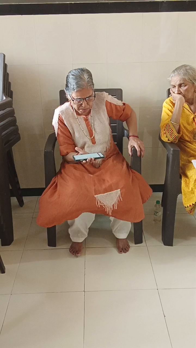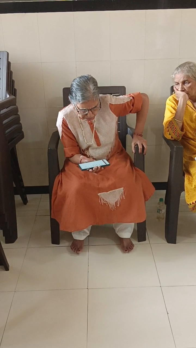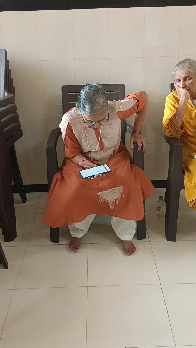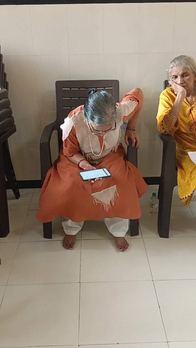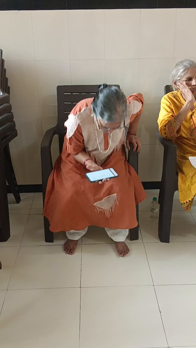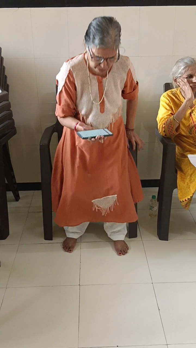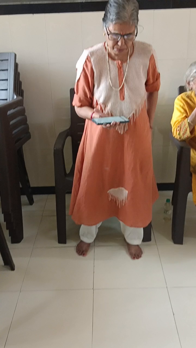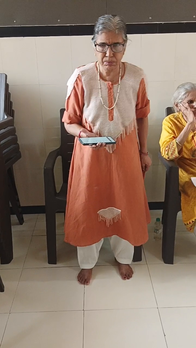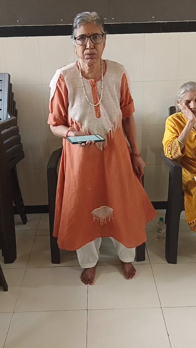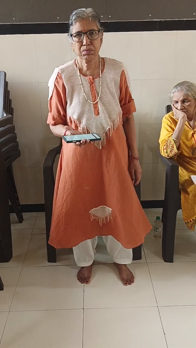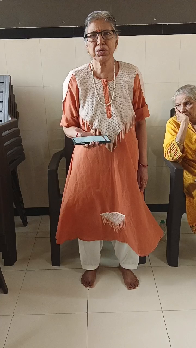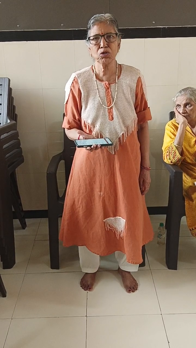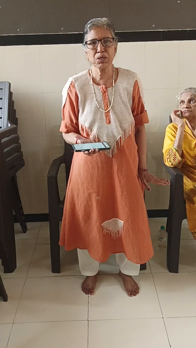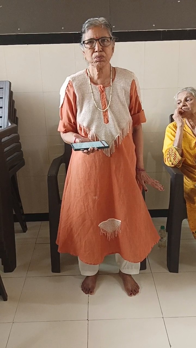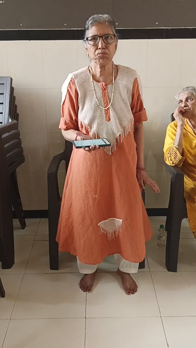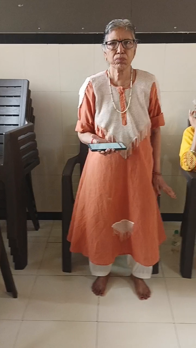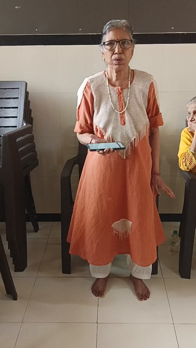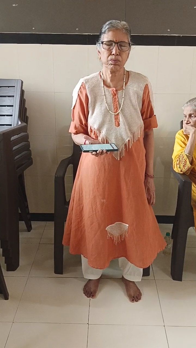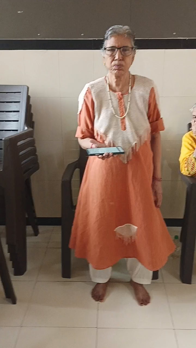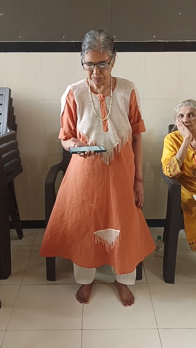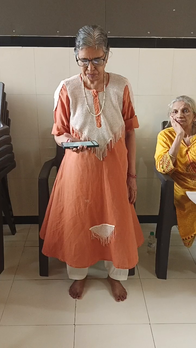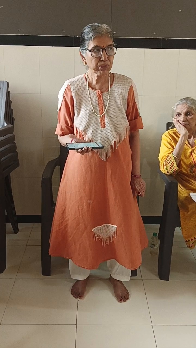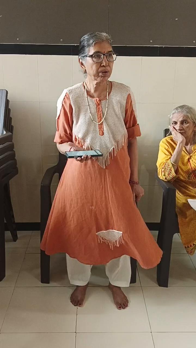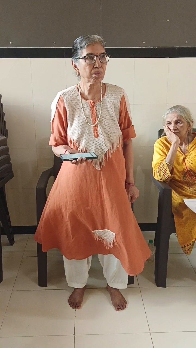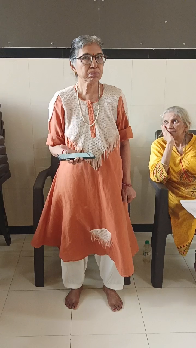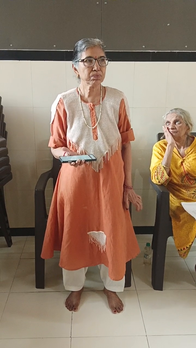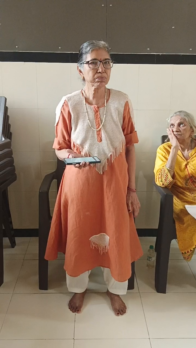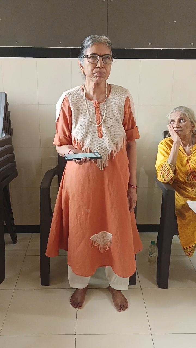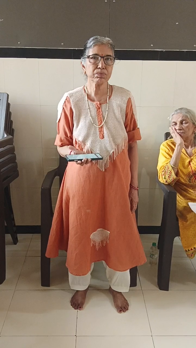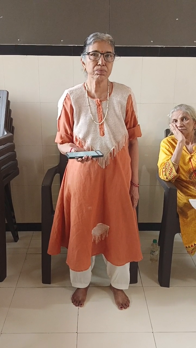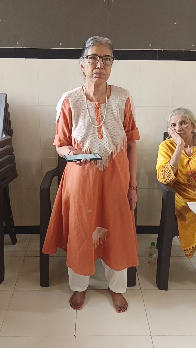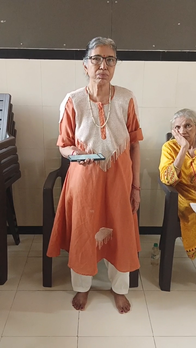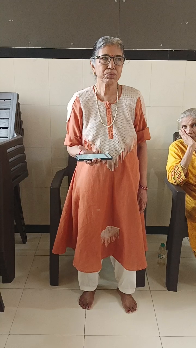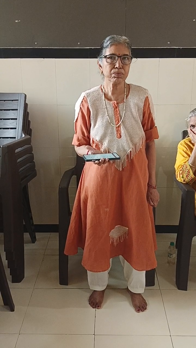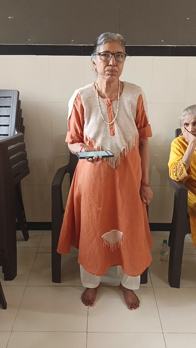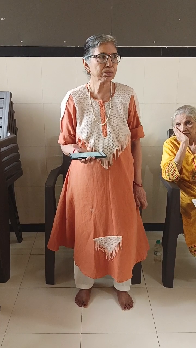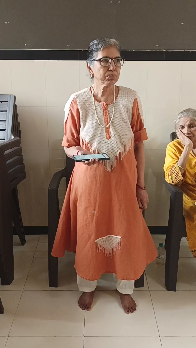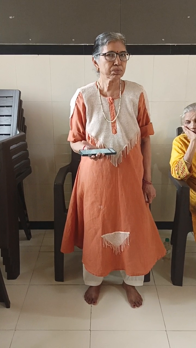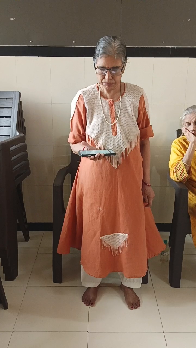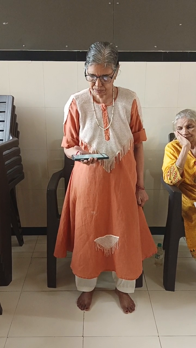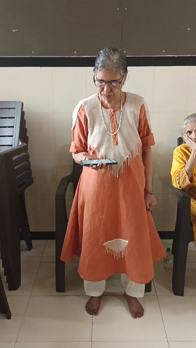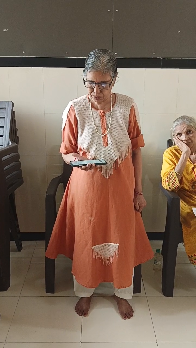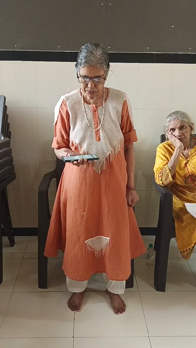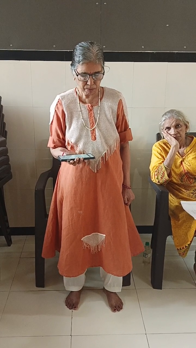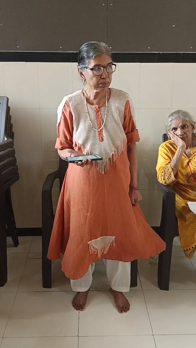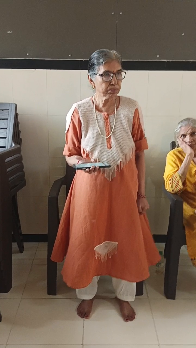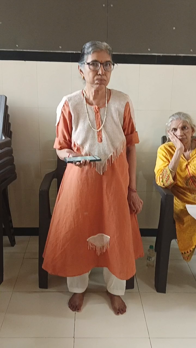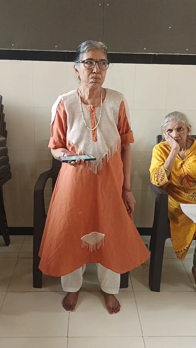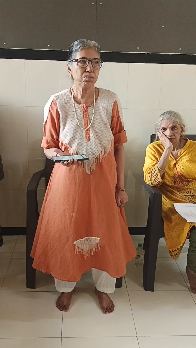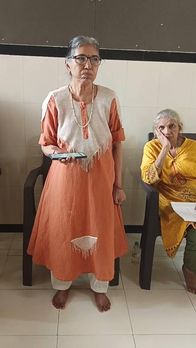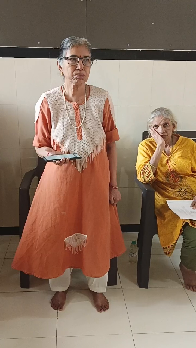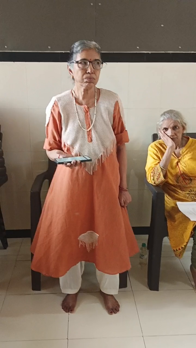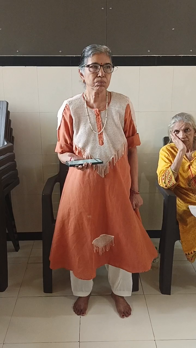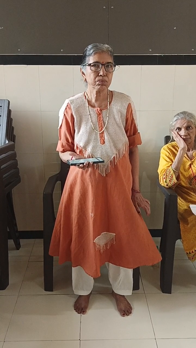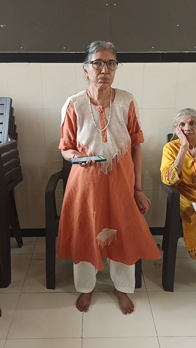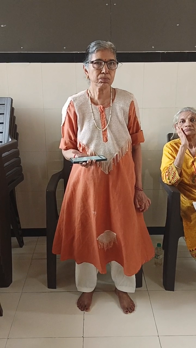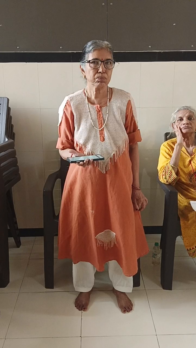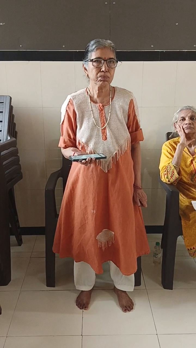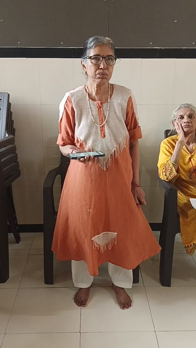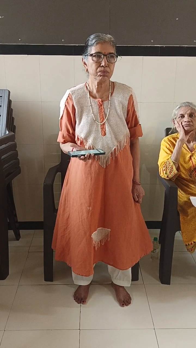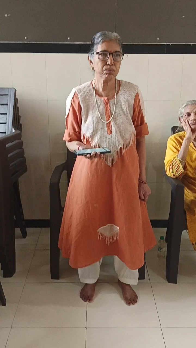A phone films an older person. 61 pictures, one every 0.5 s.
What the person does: Standing.
